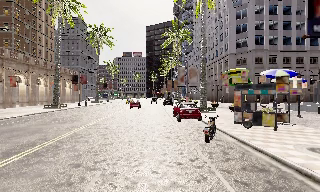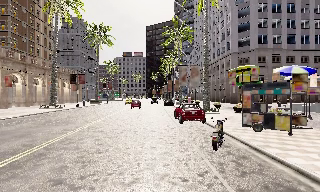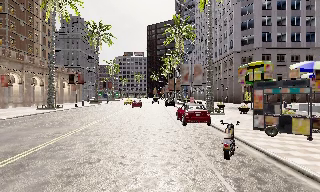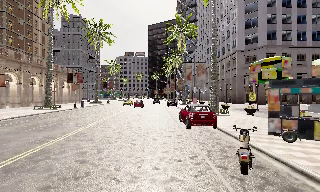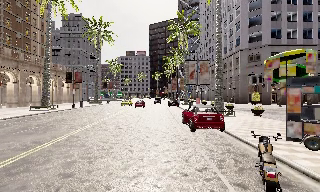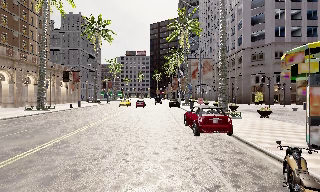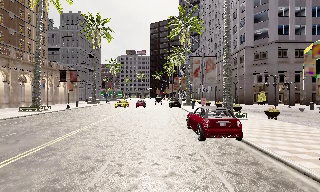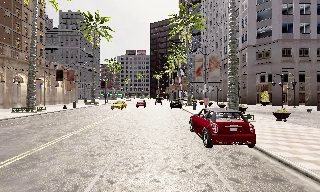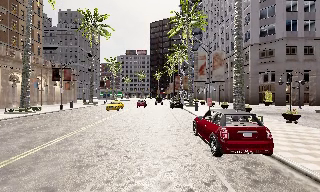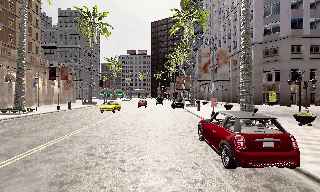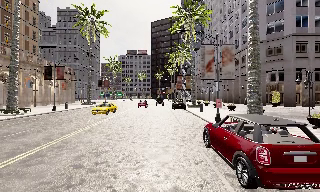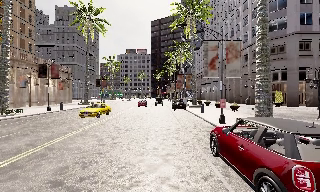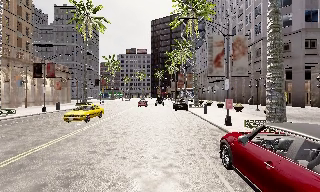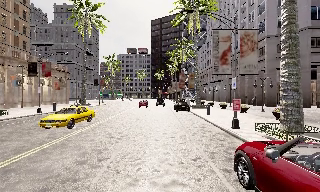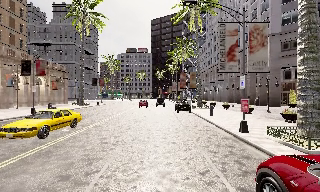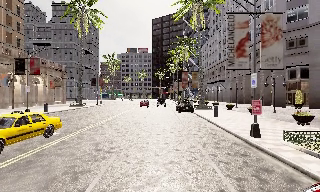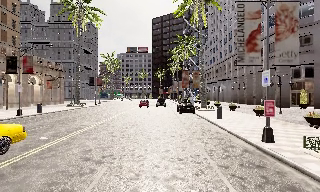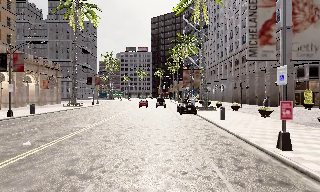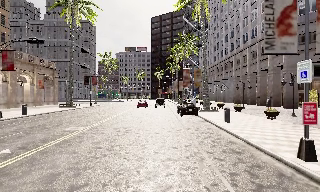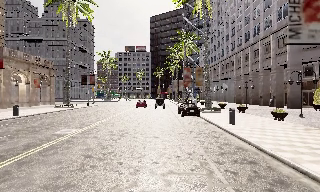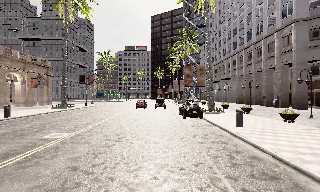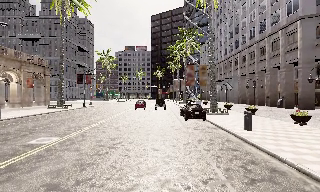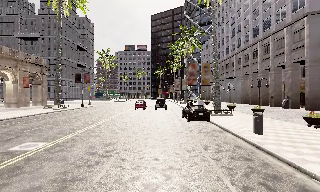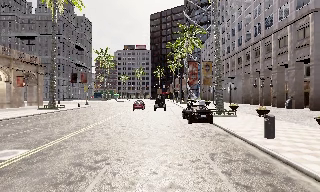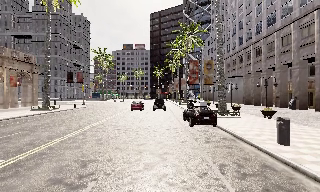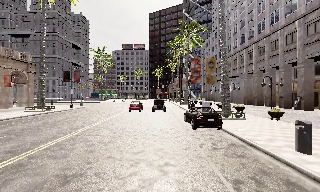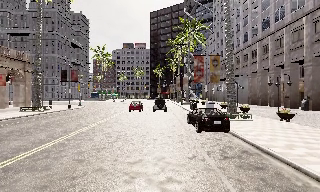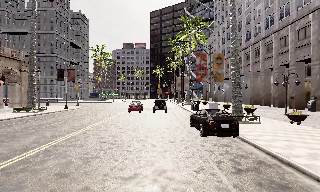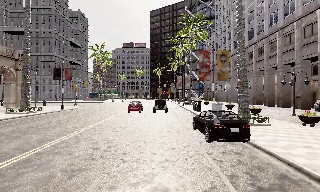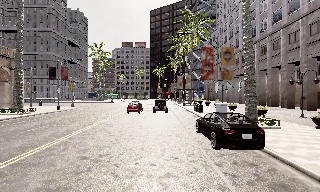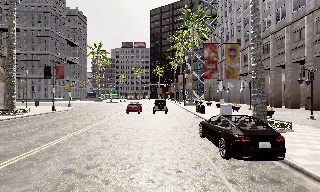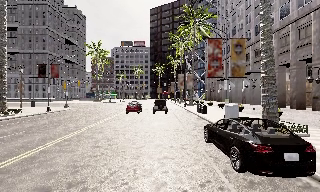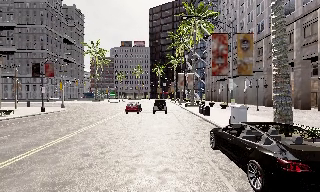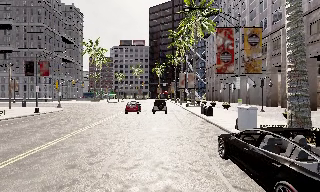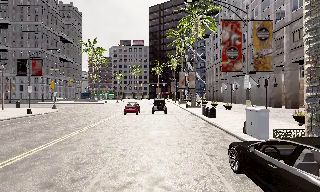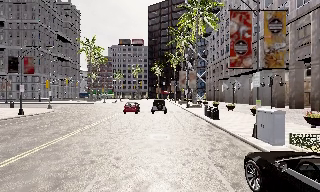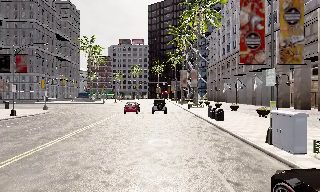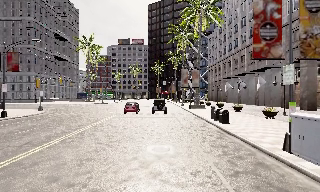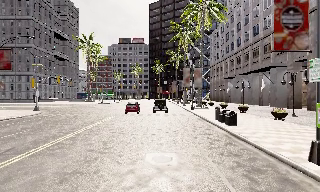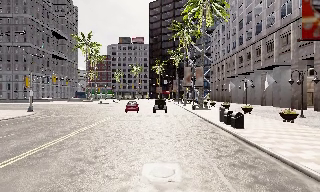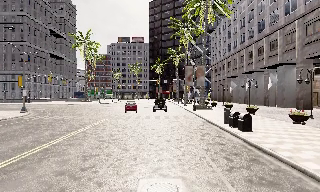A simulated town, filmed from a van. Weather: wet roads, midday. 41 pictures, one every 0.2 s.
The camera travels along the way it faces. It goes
forward.
0.0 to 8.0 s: The camera travels forward, about 40 m, so what stands in front looms larger.
The film runs forward here.
